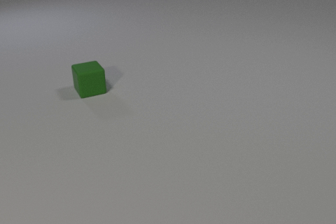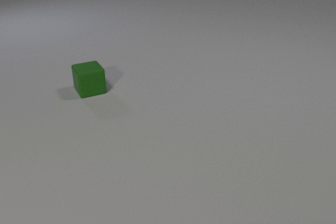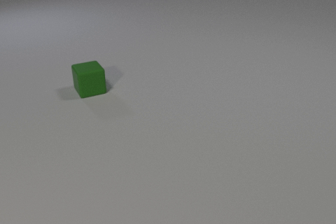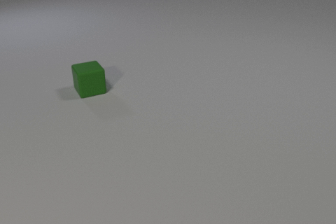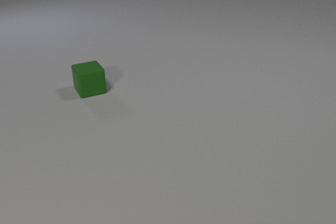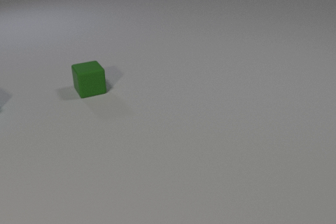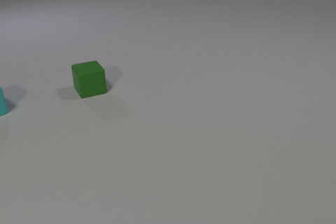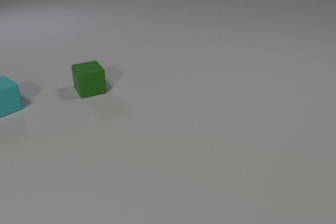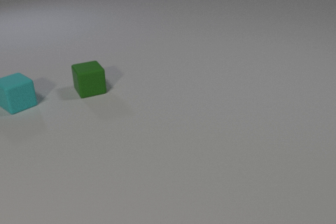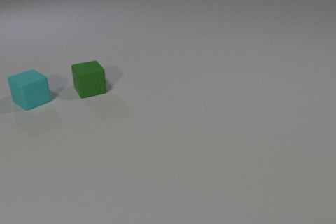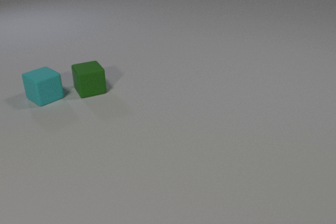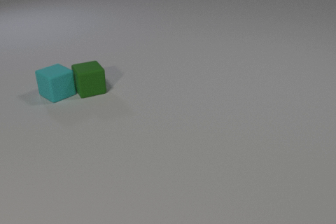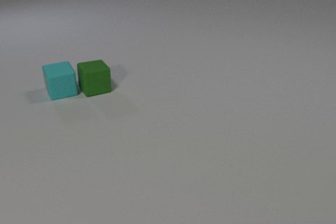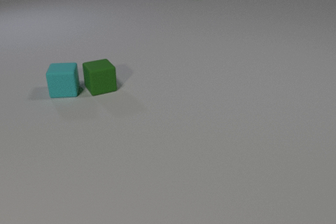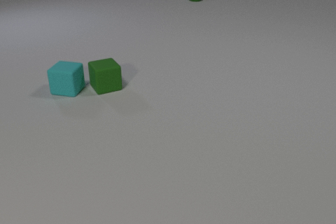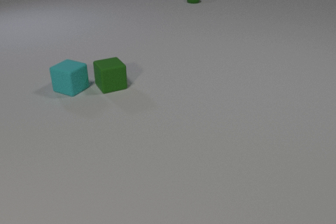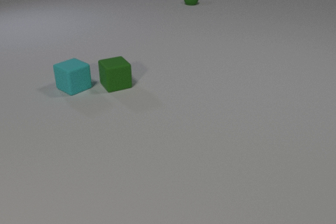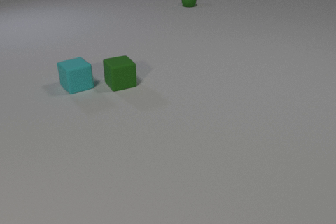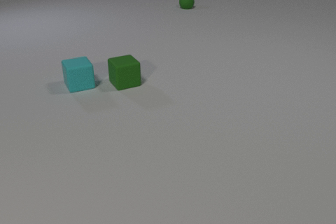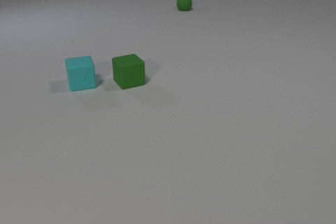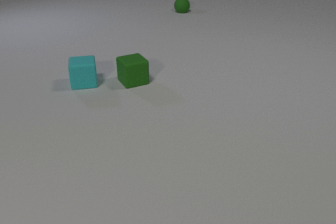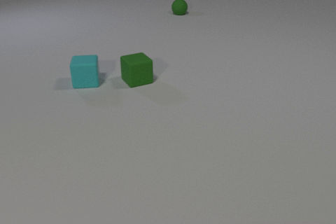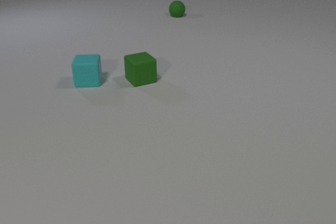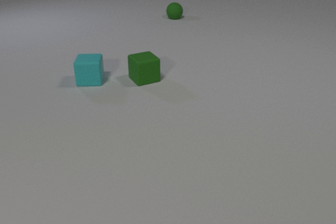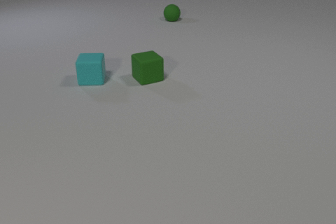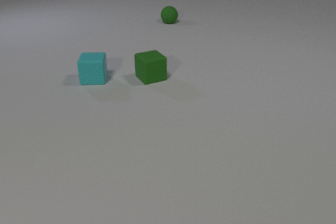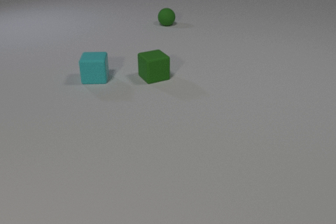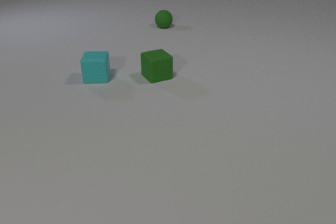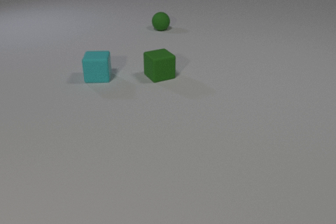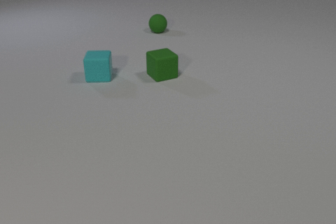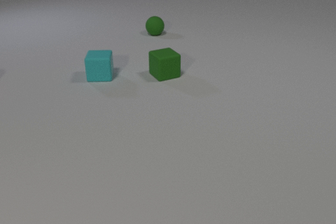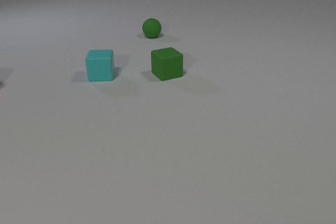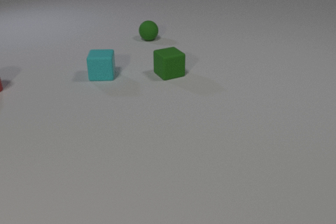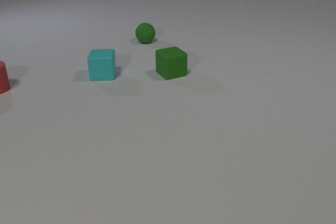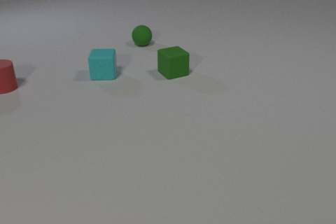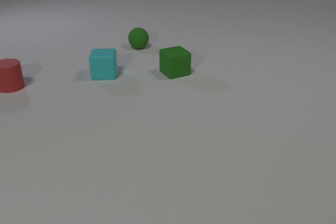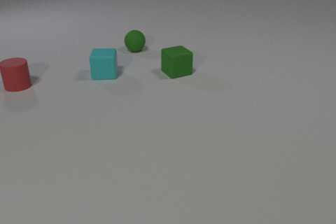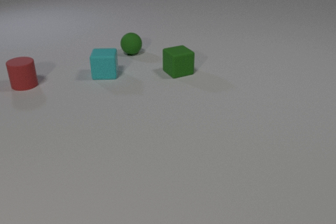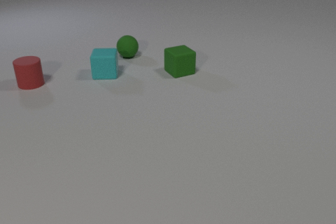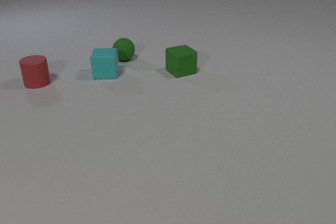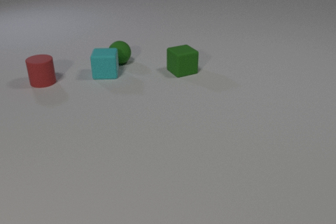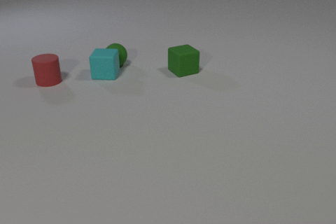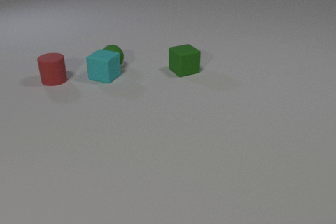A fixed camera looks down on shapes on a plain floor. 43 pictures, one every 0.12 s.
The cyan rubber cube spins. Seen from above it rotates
clockwise.
The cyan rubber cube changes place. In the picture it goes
to the right.
0.00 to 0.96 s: The cyan rubber cube comes in at the left edge, slides to the right.
0.96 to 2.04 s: The cyan rubber cube slides to the right and away from the camera, spins so that its near face slides to the left, clockwise seen from above. The green rubber cube slides to the right. The green rubber sphere comes in at the top edge, rolls toward the camera. The cyan rubber cube and the green rubber cube collide.
2.04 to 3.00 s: The cyan rubber cube slides to the right and away from the camera, spins clockwise seen from above by about 30 degrees, its near face sliding to the left. The green rubber cube slides to the right and away from the camera. The green rubber sphere rolls toward the camera.
3.00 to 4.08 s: The cyan rubber cube slides to the right and away from the camera. The green rubber cube slides to the right and away from the camera. The green rubber sphere rolls toward the camera. The red rubber cylinder comes in at the left edge, slides to the right.
4.08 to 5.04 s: The cyan rubber cube spins clockwise seen from above by about 30 degrees, its near face sliding to the left. The green rubber cube slides to the right and away from the camera. The green rubber sphere rolls toward the camera and to the left. The red rubber cylinder slides to the right. The cyan rubber cube and the green rubber sphere collide.
How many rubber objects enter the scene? 3.
How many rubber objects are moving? 4.
How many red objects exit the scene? 0.
